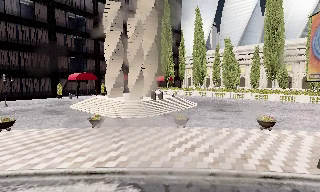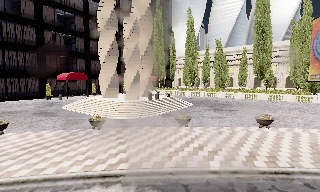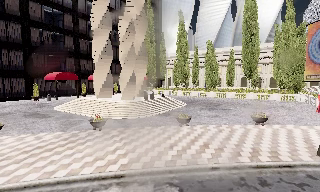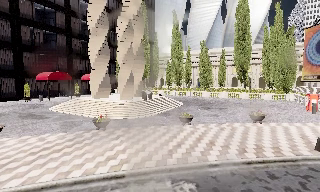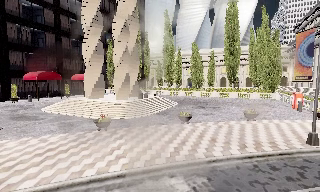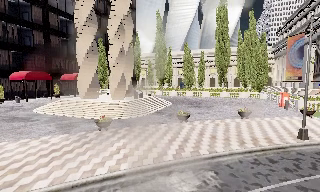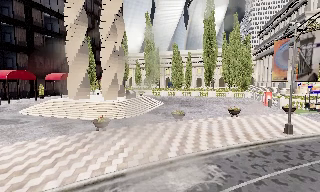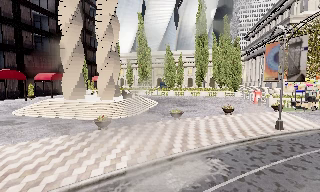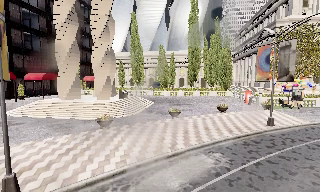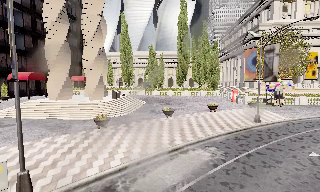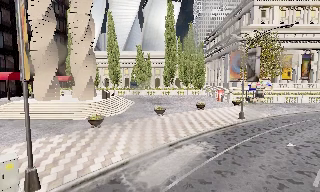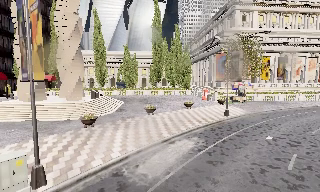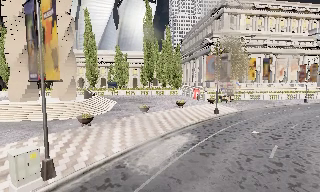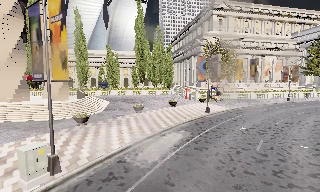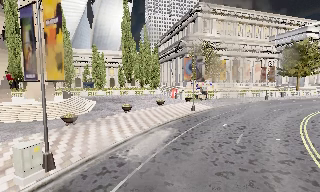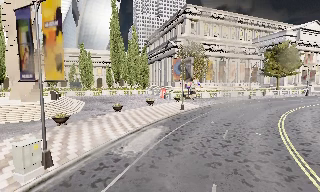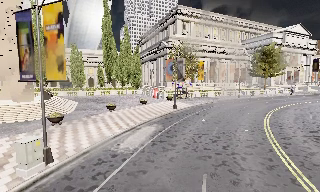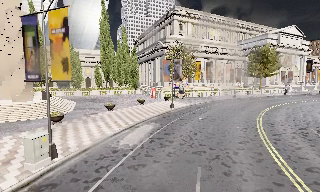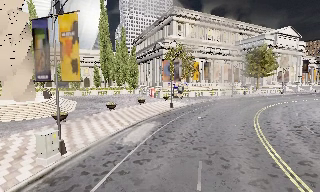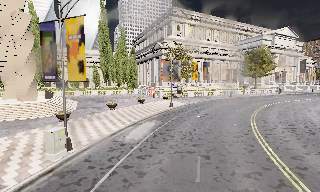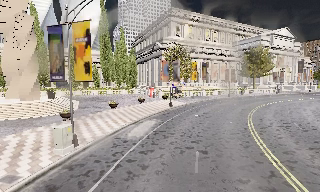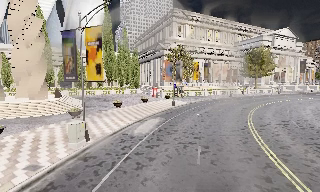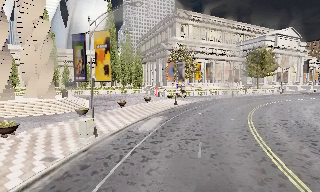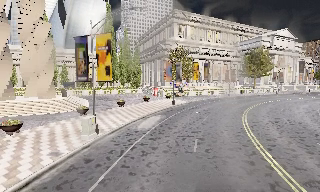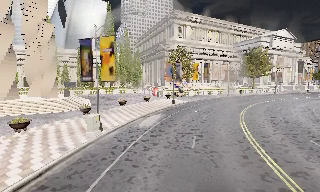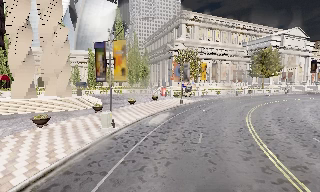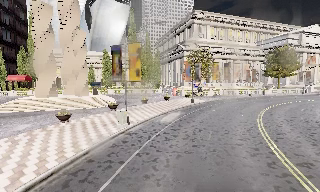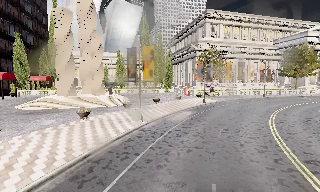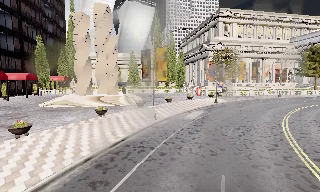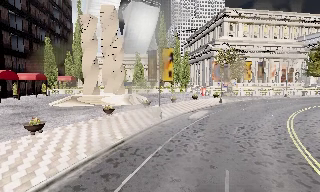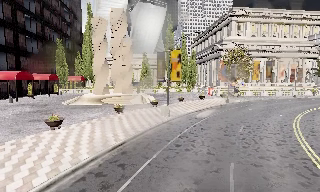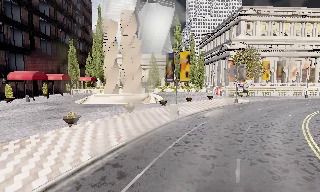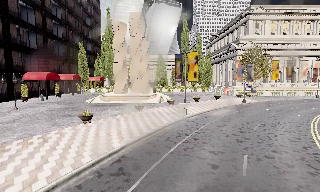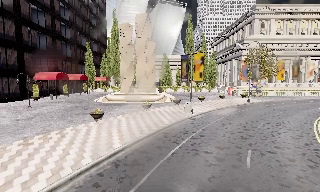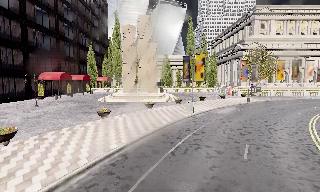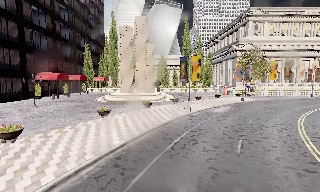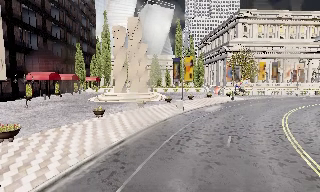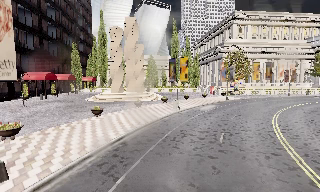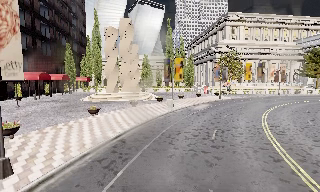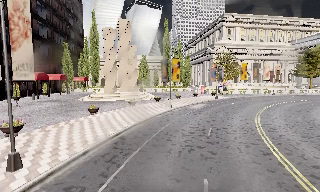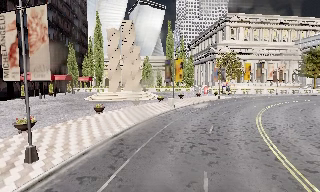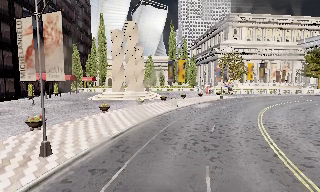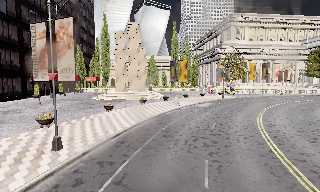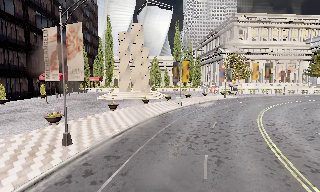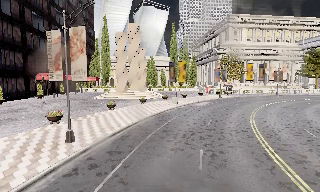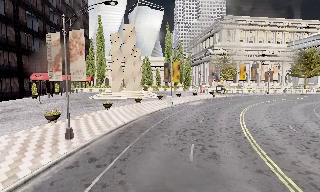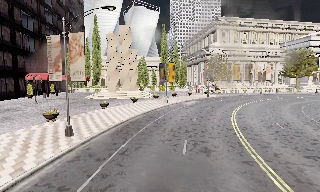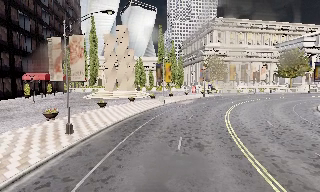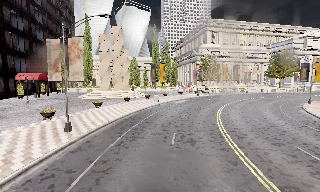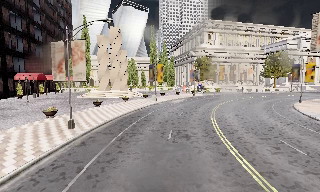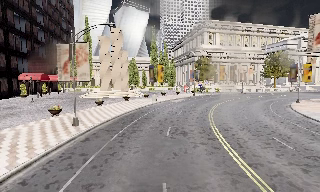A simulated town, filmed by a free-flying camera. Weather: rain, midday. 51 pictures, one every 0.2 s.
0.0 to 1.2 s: The camera pans to its right, which is clockwise from overhead, by about 25 degrees. It travels to its left, about 6 m.
1.2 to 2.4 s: The camera pans to its right, which is clockwise from overhead, by about 25 degrees. It travels to its left and backward, about 5 m.
2.4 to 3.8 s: The camera pans to its right, which is clockwise from overhead, by about 15 degrees. It travels backward, about 4 m, so what stands in front gets smaller.
3.8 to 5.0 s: The camera travels backward, about 4 m, so what stands in front gets smaller.
5.0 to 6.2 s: The camera swings to its left by about 20 degrees, and the scene slides to the right. It travels backward, about 4 m, so what stands in front gets smaller.
6.2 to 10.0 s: The camera travels backward, about 12 m, so what stands in front gets smaller.
The film runs forward here.
